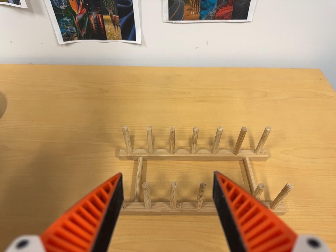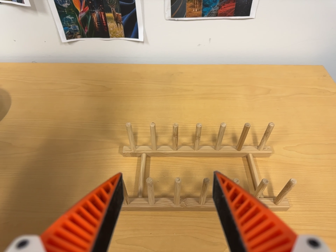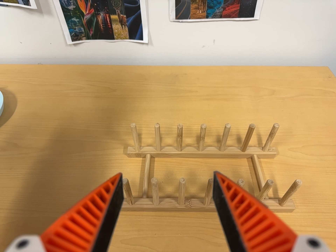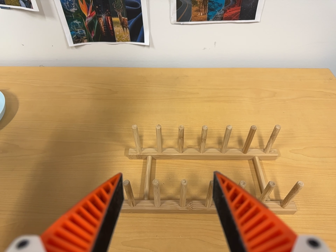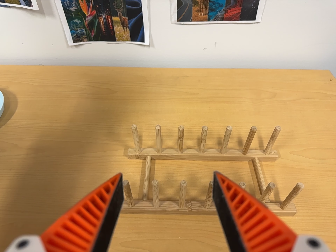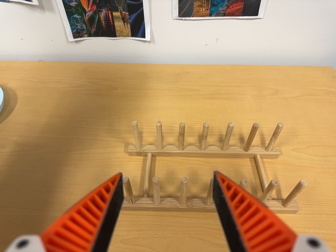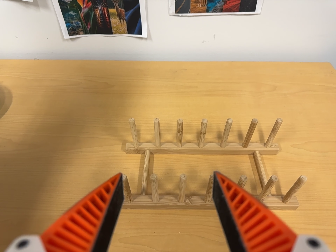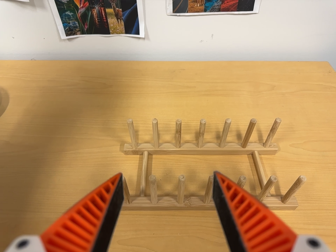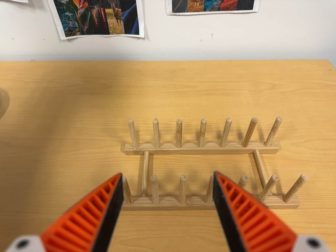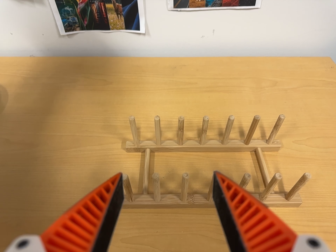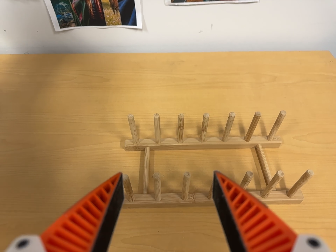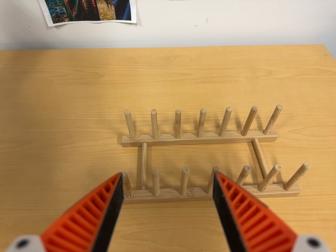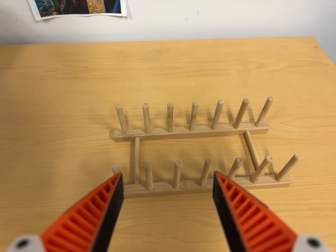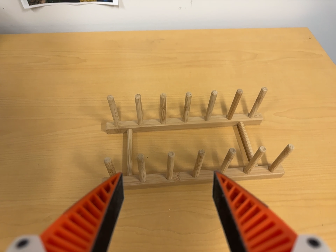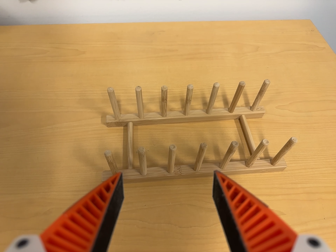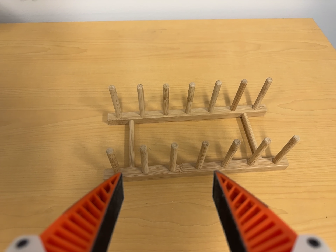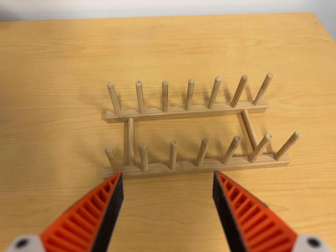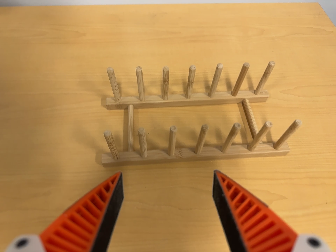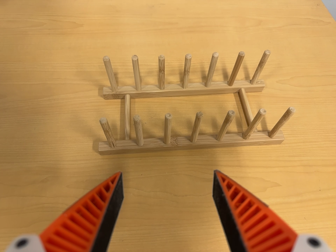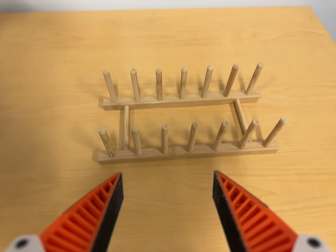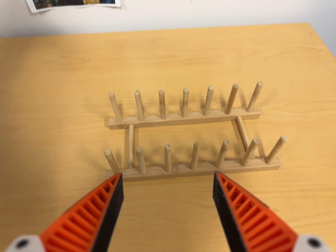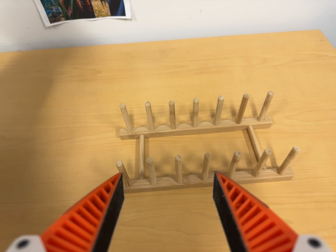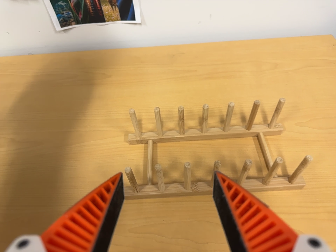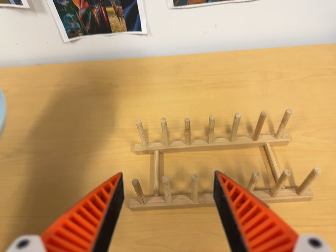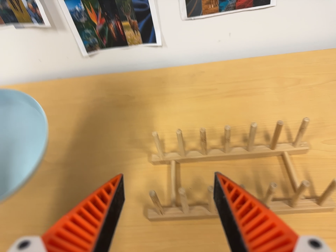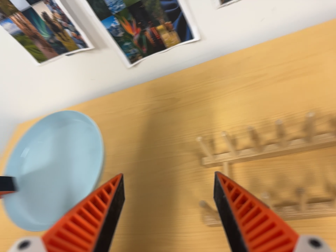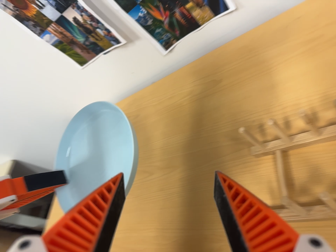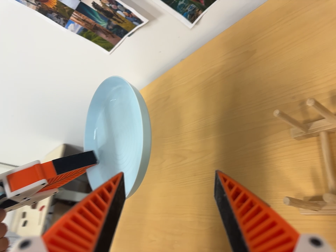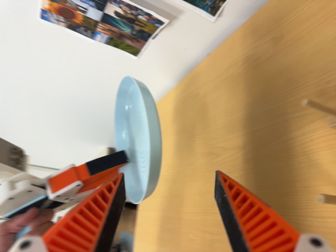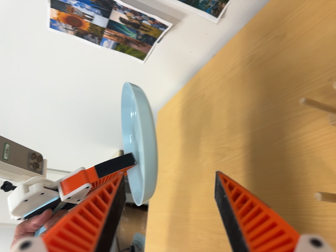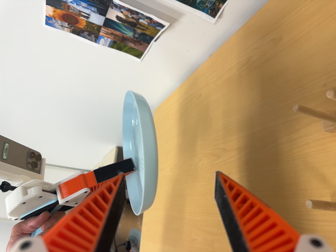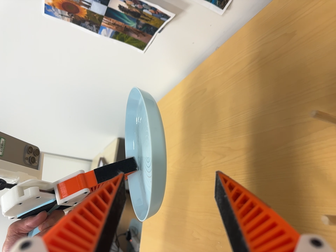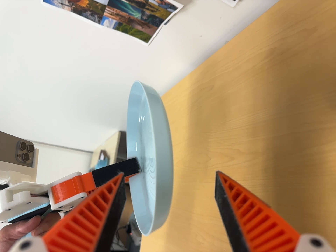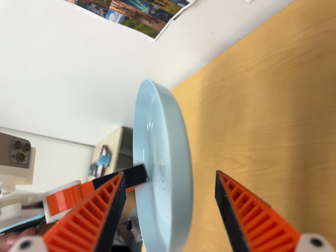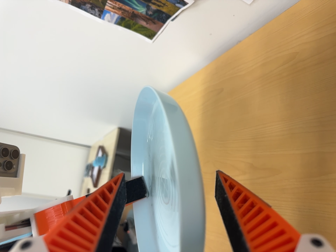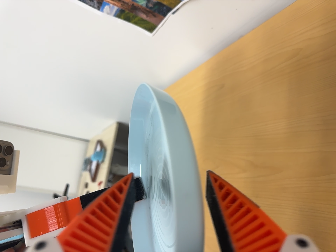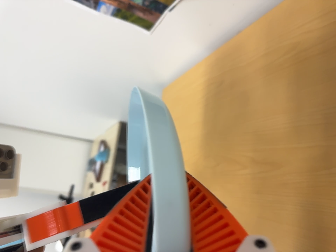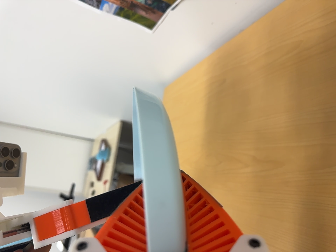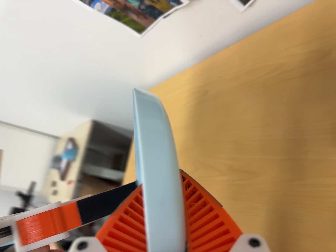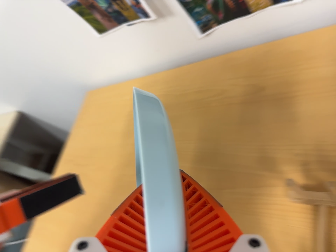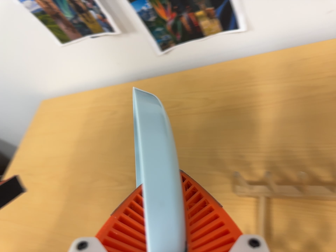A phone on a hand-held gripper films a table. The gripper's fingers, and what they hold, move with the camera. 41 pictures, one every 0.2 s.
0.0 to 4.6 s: The camera shifts only a little, or ends up much as it began.
4.6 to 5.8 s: The camera swings to its left by about 55 degrees, and the scene slides to the right. It travels to its right and toward the top of its view, about 18 cm. Its aim tips toward the bottom of its view by about 15 degrees. It rolls about its line of sight by about 30 degrees, and the scene rotates counterclockwise.
5.8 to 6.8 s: The camera travels forward and toward the top of its view, about 12 cm, so what stands in front looms larger.
6.8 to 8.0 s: The camera pans to its right by about 35 degrees. It travels to its left and backward, about 12 cm. It rolls about its line of sight by about 15 degrees, and the scene rotates clockwise.
The film runs forward here.
